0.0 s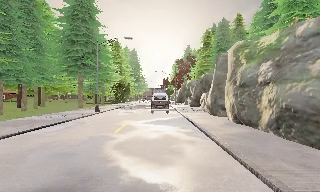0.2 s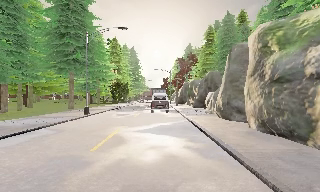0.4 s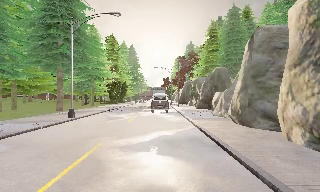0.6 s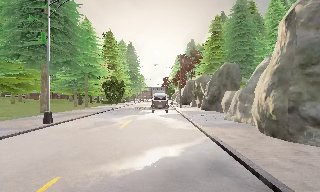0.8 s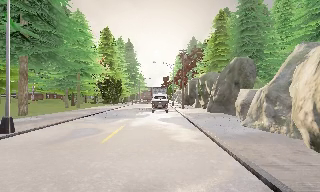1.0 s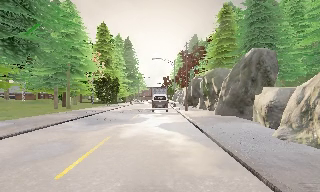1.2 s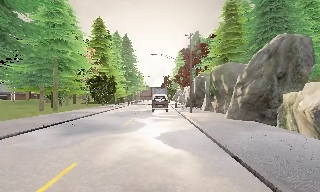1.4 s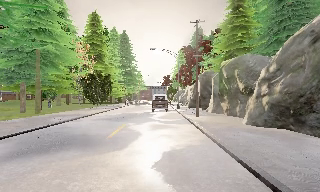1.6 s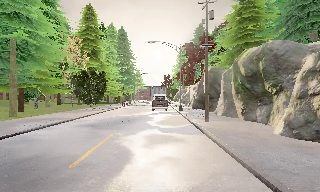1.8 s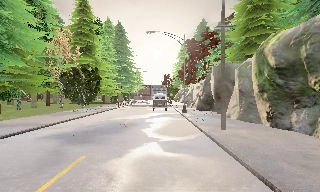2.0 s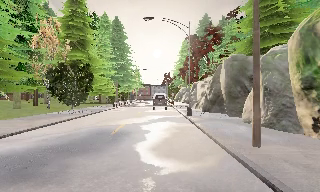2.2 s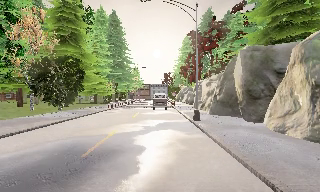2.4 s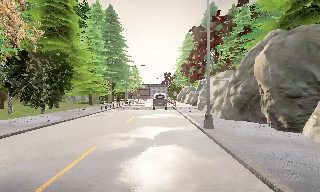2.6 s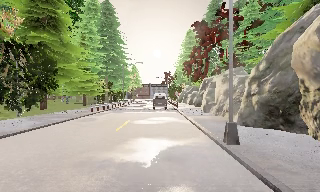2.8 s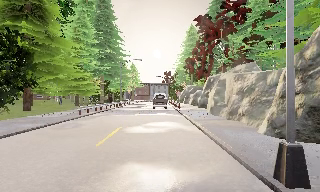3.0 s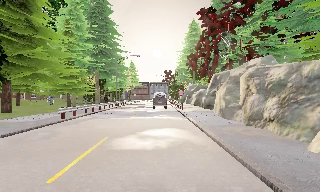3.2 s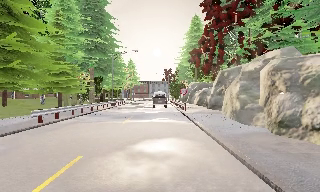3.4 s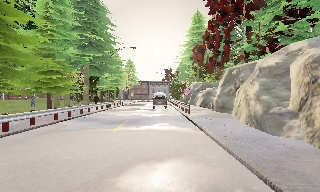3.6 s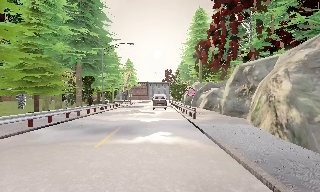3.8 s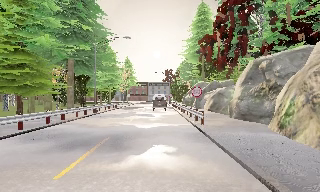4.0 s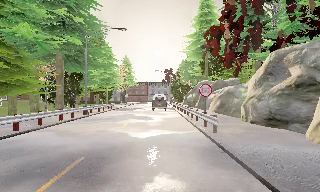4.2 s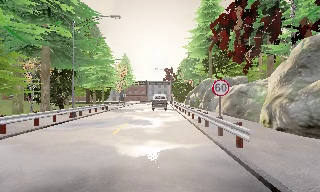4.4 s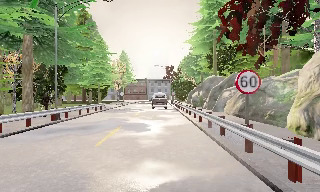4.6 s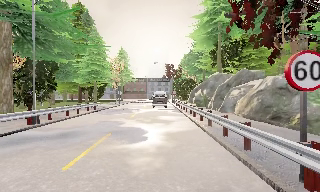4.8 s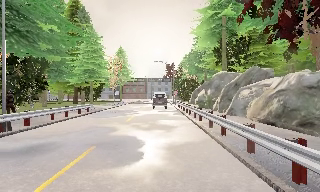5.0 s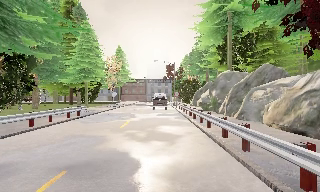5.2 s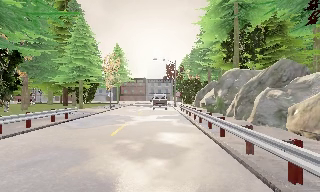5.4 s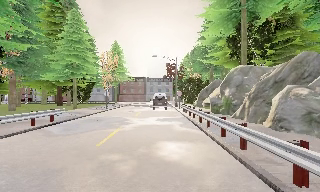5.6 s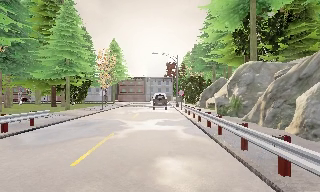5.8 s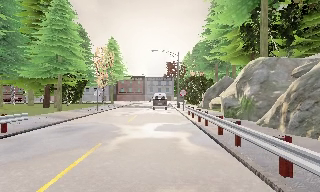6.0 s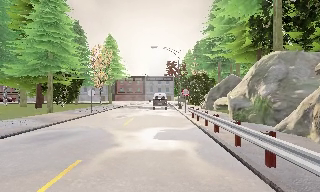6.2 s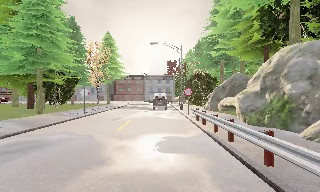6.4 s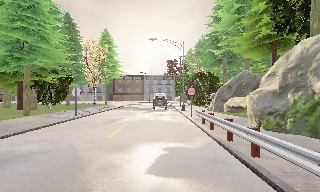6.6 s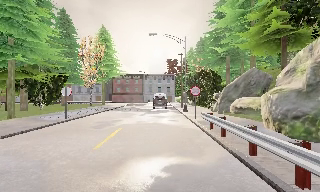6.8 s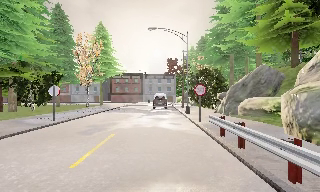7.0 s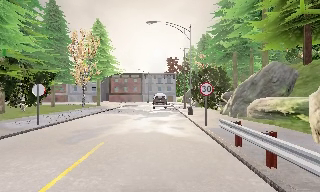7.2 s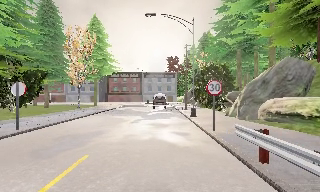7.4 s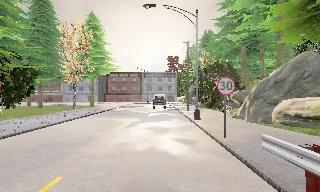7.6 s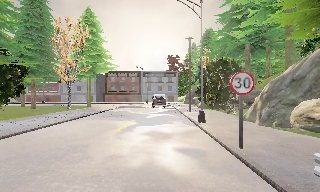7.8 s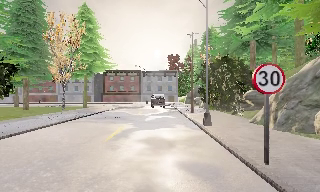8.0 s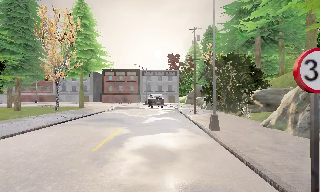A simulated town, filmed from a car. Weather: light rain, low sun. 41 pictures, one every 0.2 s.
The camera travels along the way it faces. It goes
forward.
0.0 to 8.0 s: The camera travels forward, about 75 m, so what stands in front looms larger. It loses speed.
The film runs forward here.
